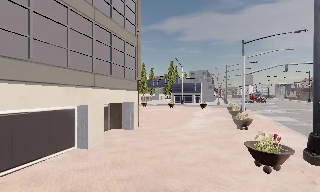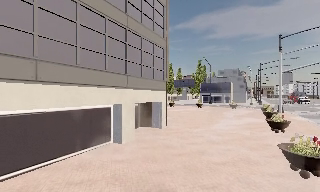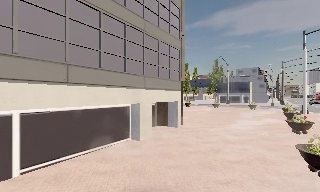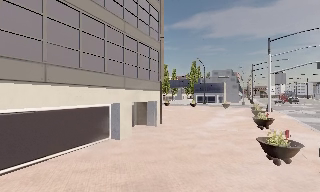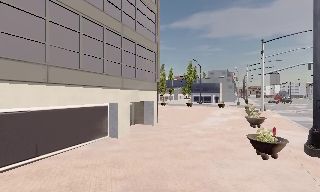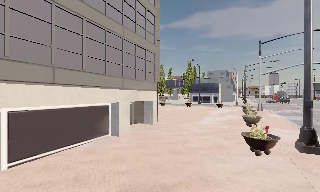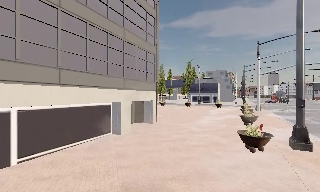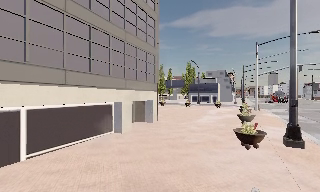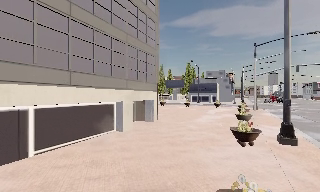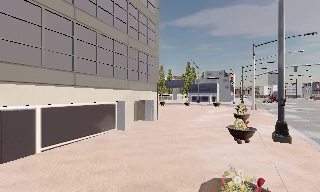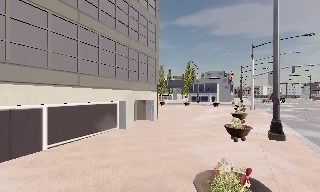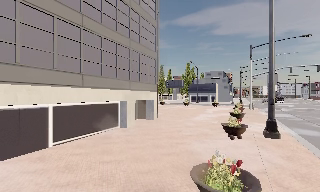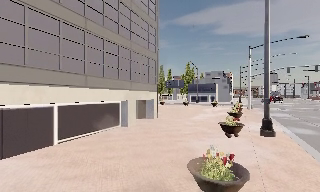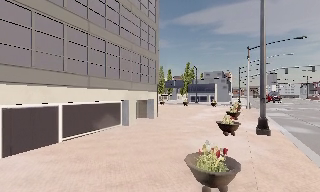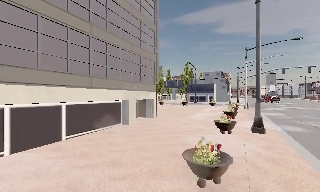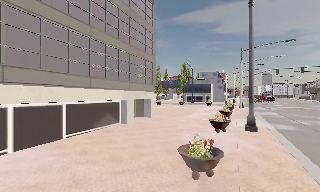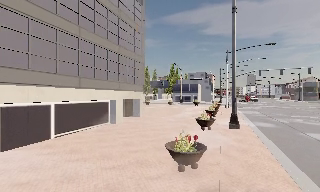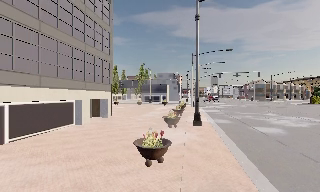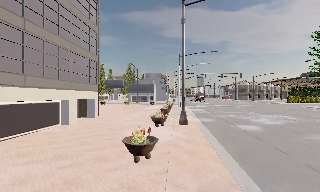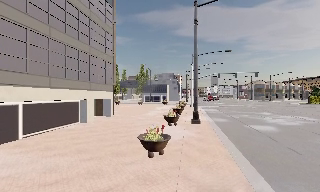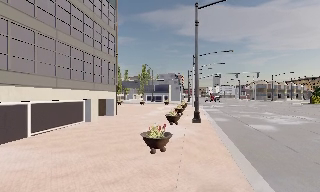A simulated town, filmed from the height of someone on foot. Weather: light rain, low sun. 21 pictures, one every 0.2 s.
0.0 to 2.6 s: The camera travels backward, about 5 m, so what stands in front gets smaller.
2.6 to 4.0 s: The camera swings to its right by about 15 degrees, and the scene slides to the left. It travels backward, about 2.5 m, so what stands in front gets smaller.
The film runs backward here.
